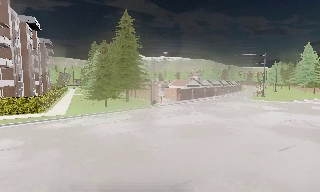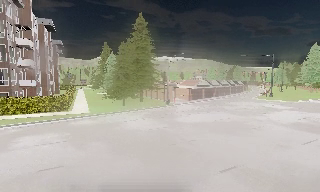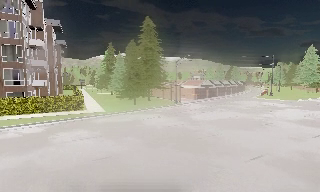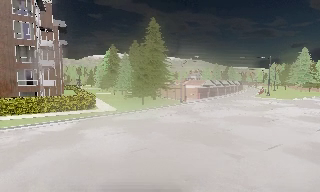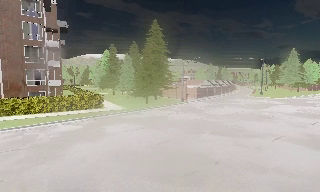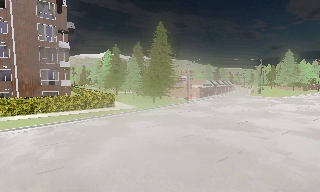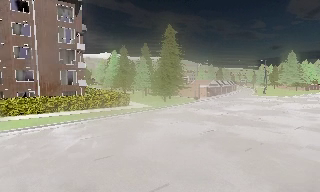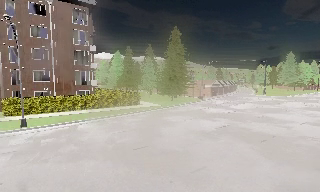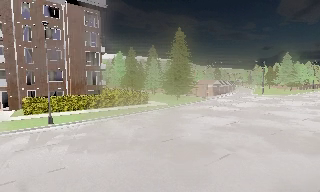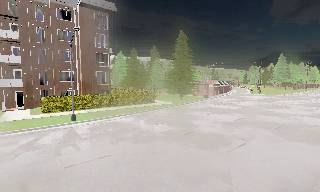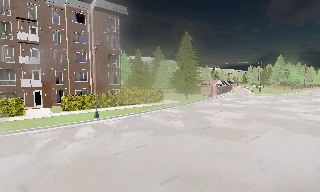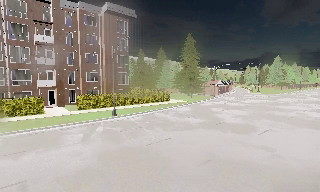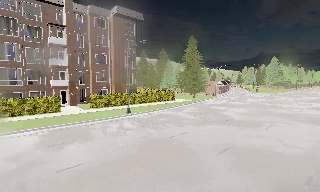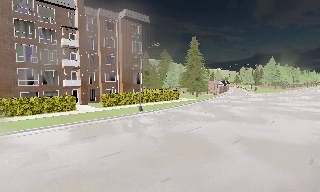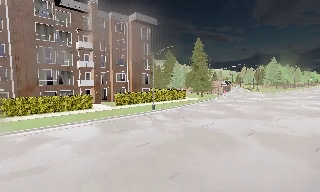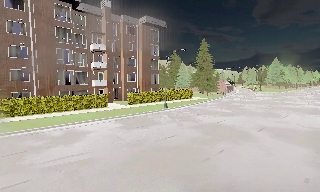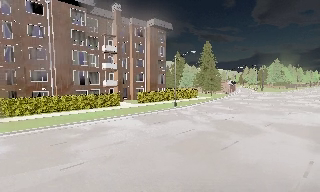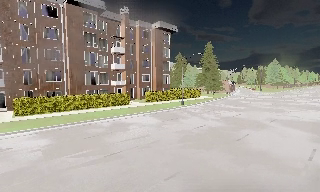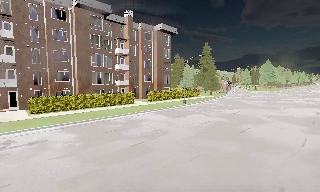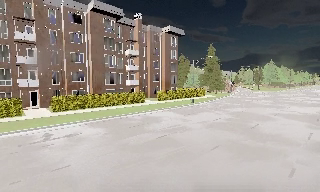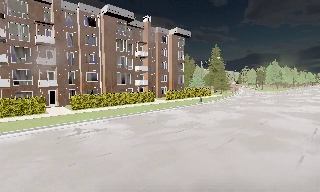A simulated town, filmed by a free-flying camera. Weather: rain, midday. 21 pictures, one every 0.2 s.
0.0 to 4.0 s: The camera pans to its right, which is clockwise from overhead, by about 15 degrees. It travels to its left and backward, about 45 m, so close, fixed things drift to the right.
The film runs backward here.
